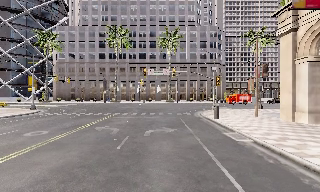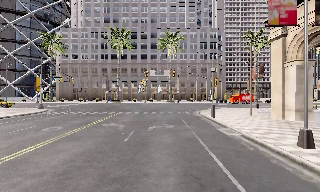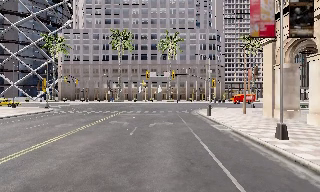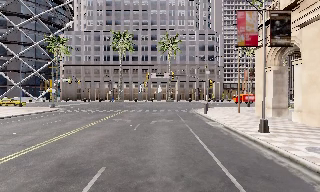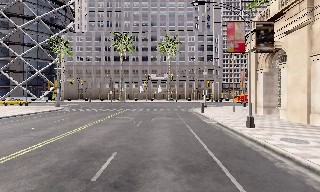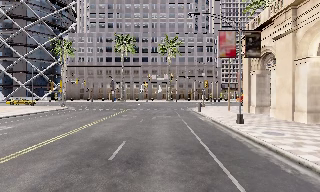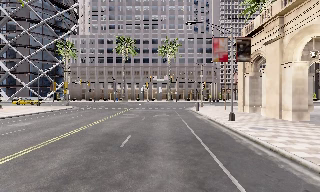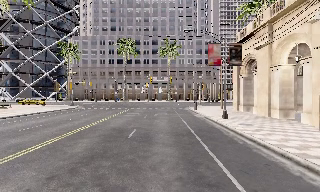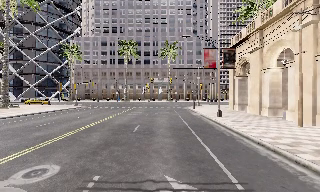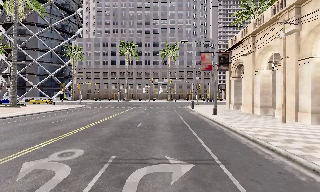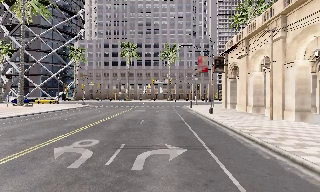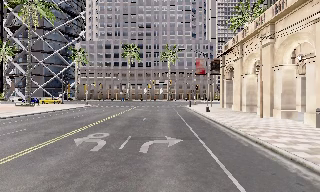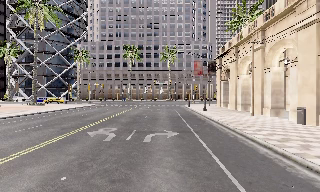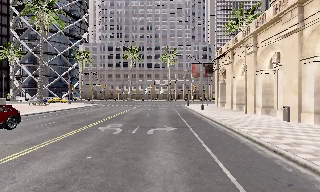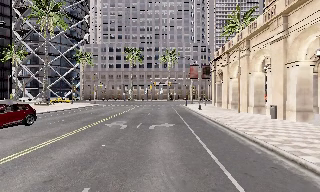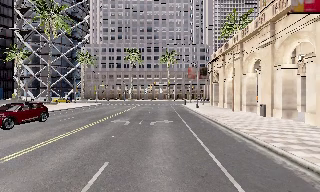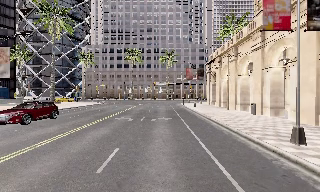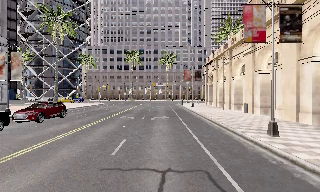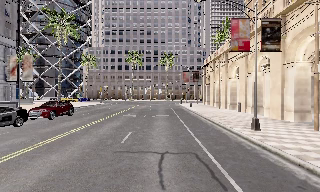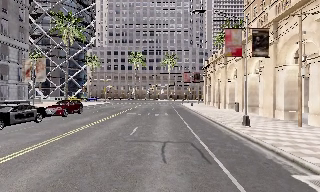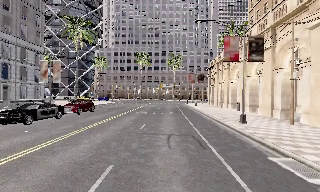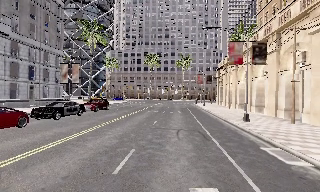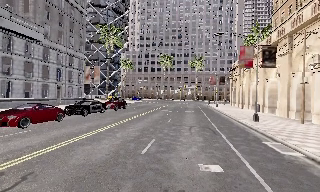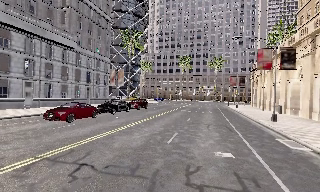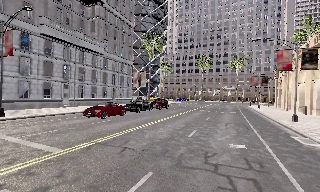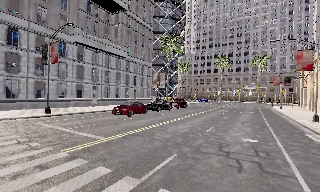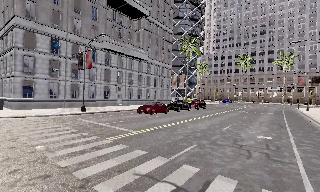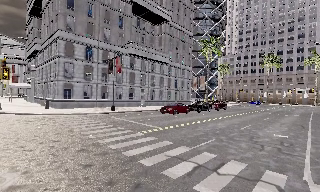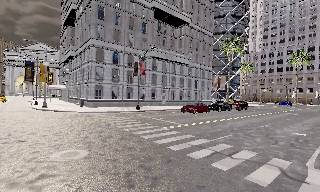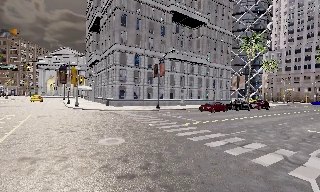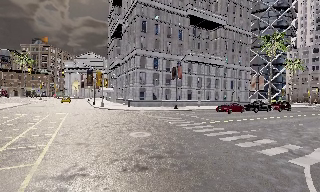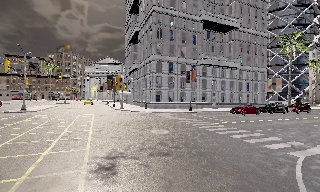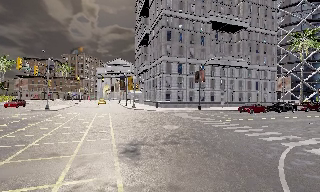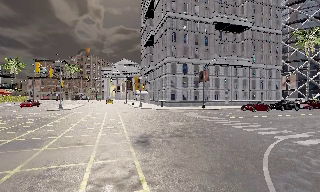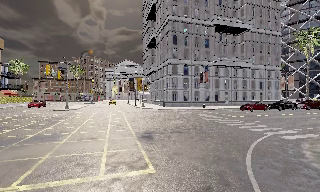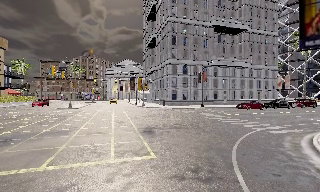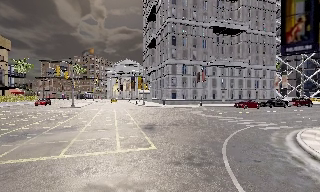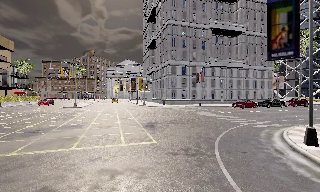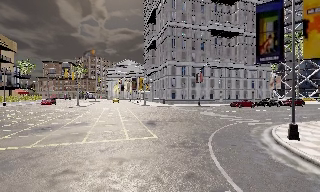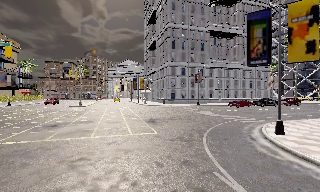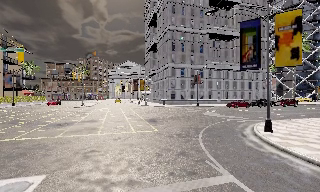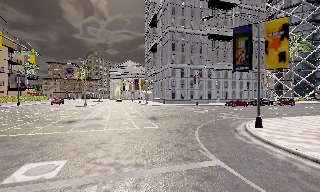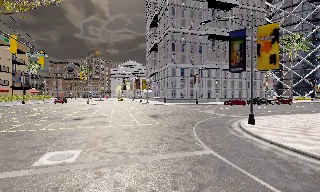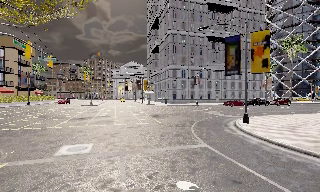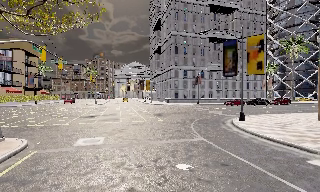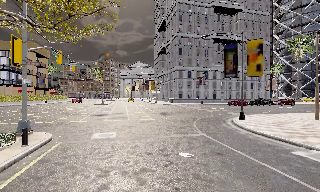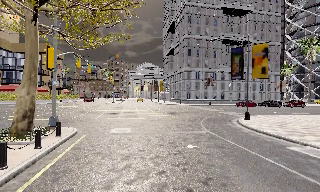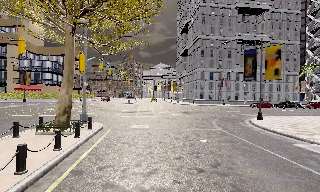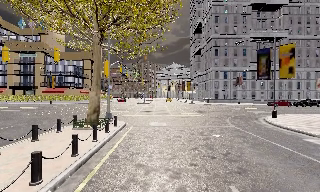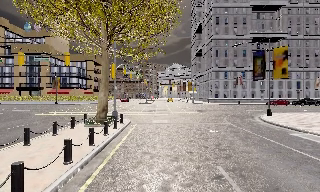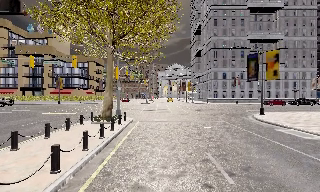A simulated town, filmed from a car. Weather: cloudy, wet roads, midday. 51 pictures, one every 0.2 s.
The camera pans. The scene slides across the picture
to the right.
The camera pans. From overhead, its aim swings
counterclockwise.
0.0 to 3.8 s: The camera travels backward, about 25 m, so what stands in front gets smaller.
3.8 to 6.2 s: The scene slides to the right, as the camera pans about 65 degrees to its left. It travels backward, about 17 m.
6.2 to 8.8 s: The camera travels backward, about 13 m, so what stands in front gets smaller.
8.8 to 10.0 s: The camera swings to its left by about 15 degrees, and the scene slides to the right. It travels backward, about 6 m, so what stands in front gets smaller.
The film runs backward here.
